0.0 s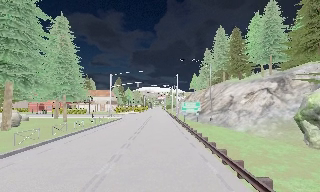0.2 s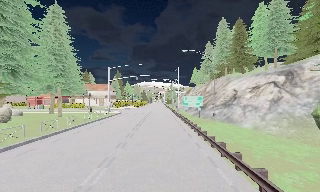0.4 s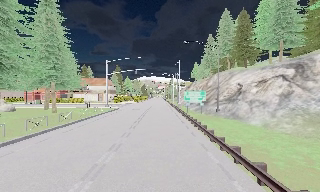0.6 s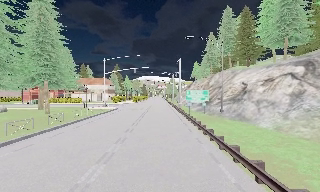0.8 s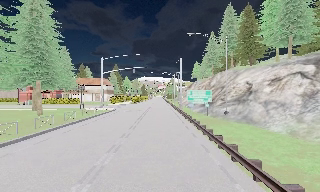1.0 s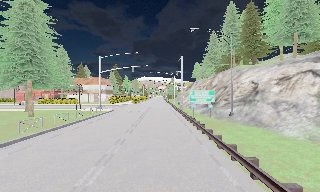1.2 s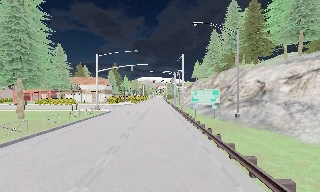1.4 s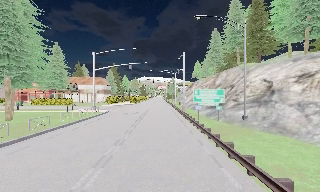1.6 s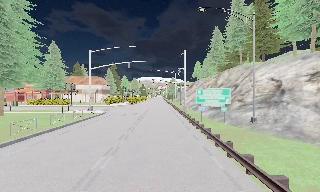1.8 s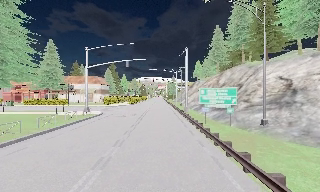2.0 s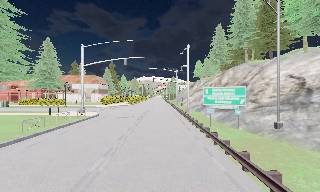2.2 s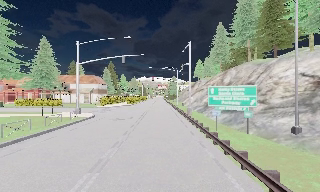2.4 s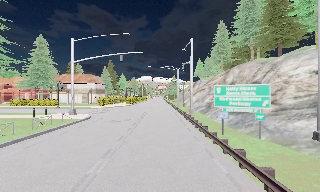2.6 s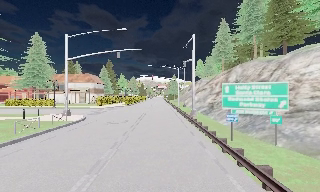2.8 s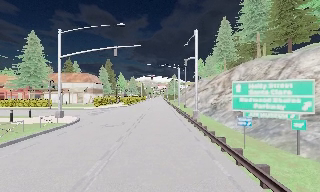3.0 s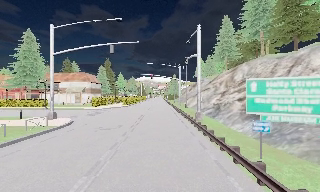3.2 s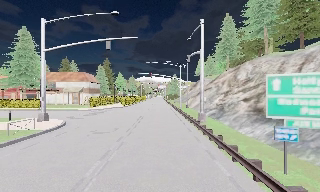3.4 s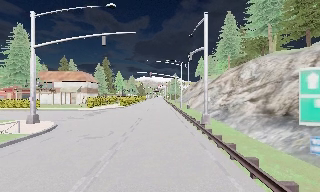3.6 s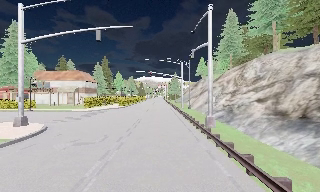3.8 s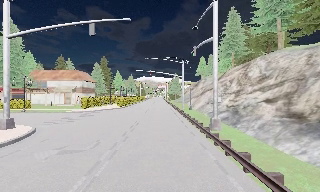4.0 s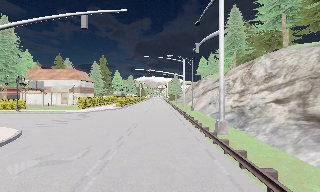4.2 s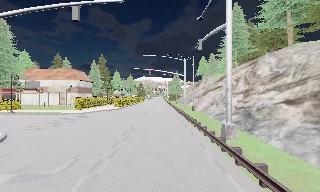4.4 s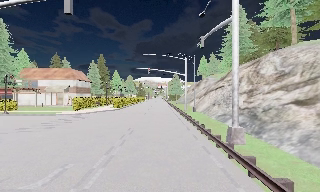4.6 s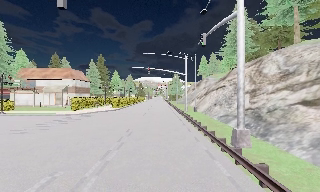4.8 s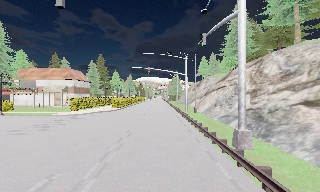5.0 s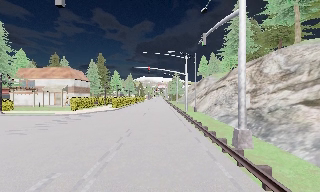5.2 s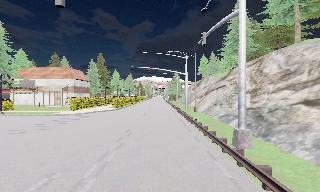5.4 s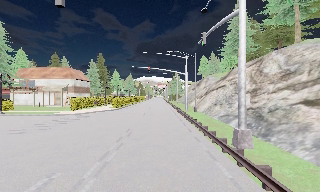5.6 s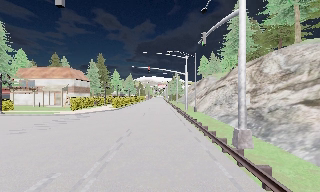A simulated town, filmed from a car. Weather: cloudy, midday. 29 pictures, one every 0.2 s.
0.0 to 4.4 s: The camera travels forward, about 20 m, so what stands in front looms larger.
4.4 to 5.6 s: The camera travels forward, about 0.5 m, so what stands in front looms larger. It loses speed.
The film runs forward here.
